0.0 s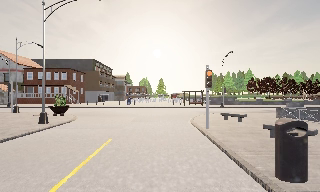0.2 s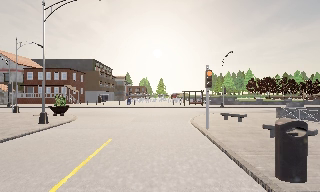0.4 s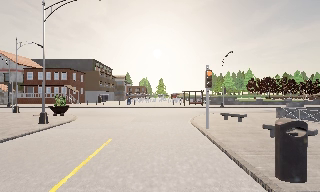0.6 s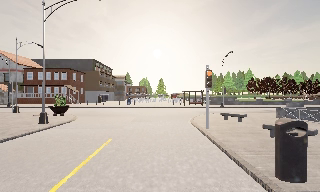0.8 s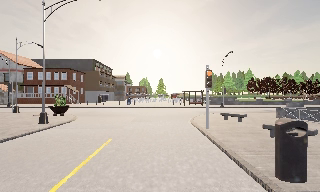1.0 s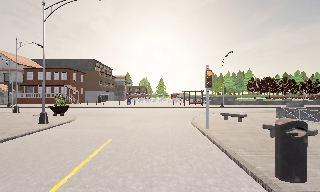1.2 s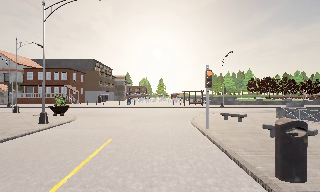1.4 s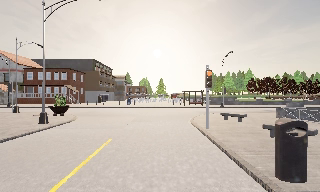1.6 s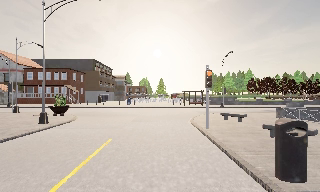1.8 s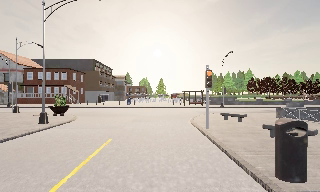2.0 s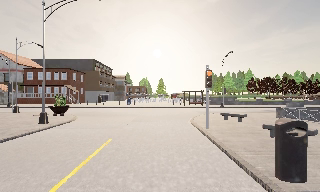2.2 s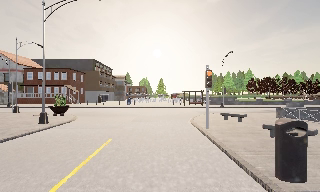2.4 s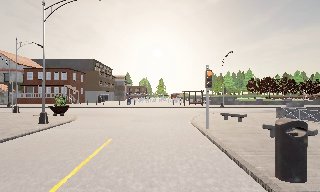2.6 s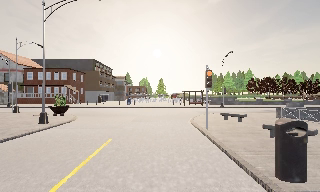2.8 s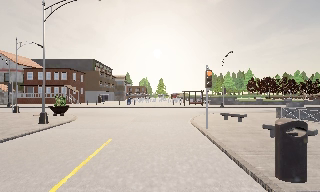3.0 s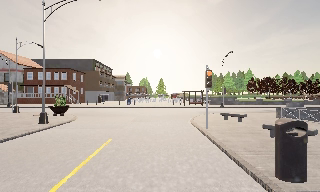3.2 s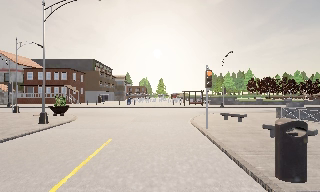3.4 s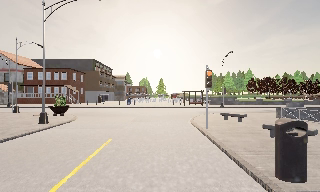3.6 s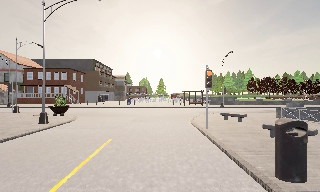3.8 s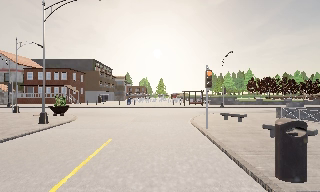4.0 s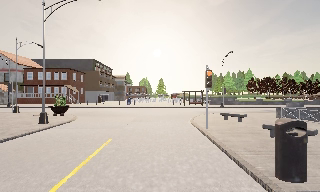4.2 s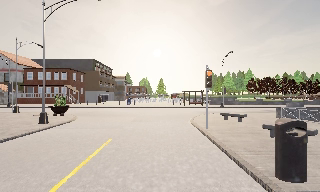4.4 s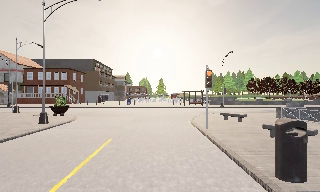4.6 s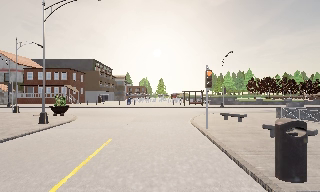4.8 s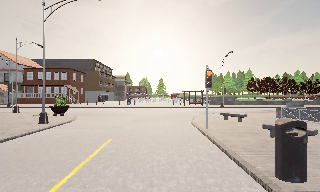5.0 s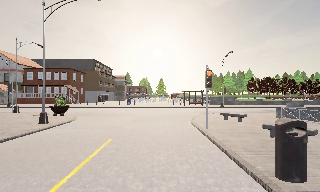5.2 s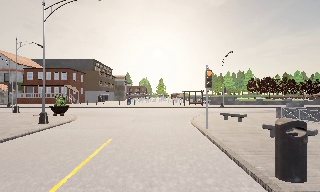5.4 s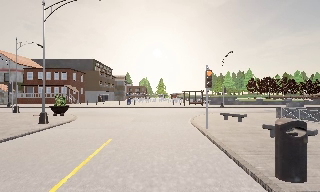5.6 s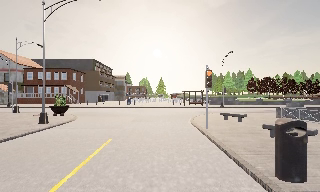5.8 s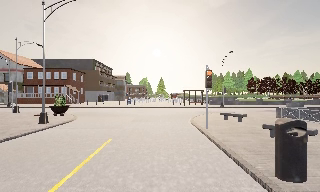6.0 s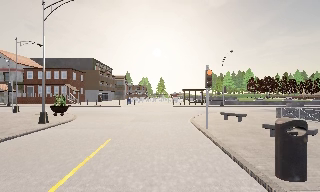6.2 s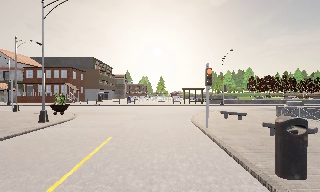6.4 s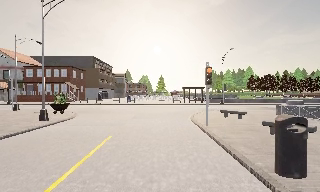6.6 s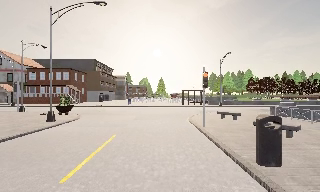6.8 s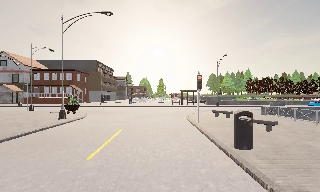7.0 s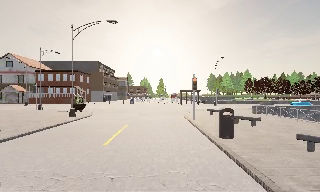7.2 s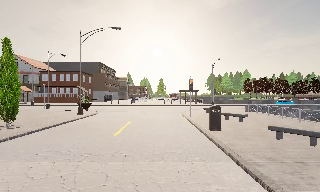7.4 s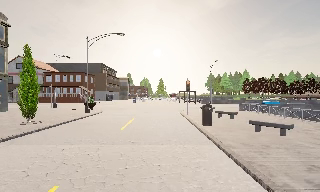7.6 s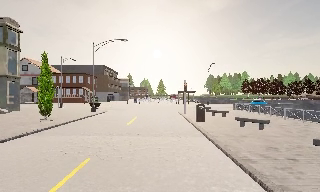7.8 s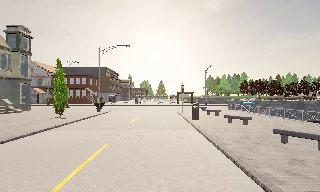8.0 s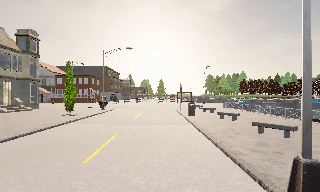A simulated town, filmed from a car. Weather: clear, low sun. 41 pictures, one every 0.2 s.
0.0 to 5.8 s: The camera keeps its place and its aim.
5.8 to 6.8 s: The camera travels backward, about 2 m, so what stands in front gets smaller. It gains speed.
6.8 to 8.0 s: The camera travels backward, about 8 m, so what stands in front gets smaller.
The film runs backward here.
